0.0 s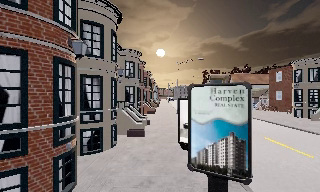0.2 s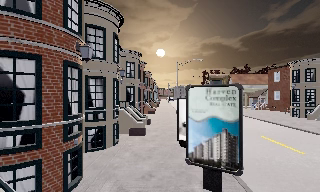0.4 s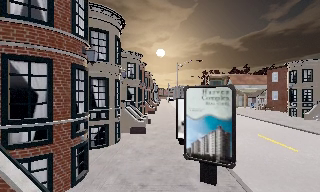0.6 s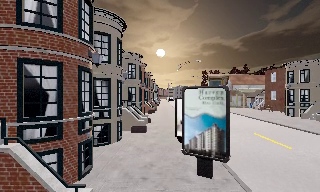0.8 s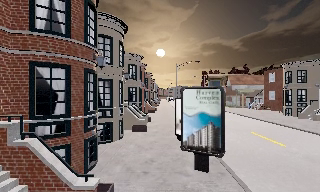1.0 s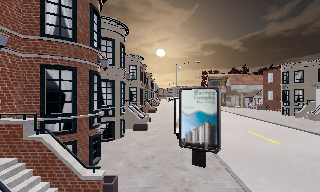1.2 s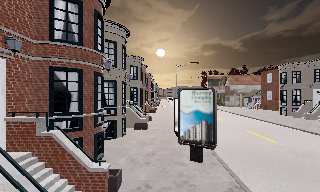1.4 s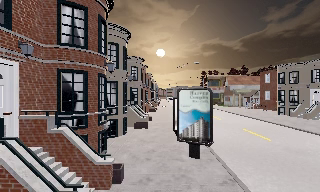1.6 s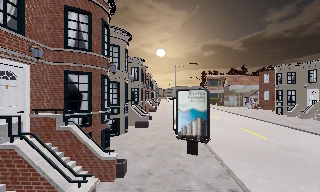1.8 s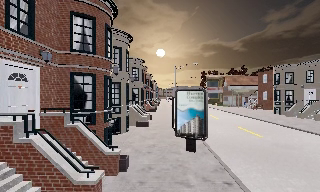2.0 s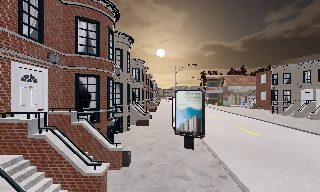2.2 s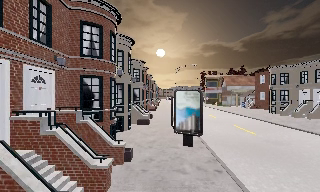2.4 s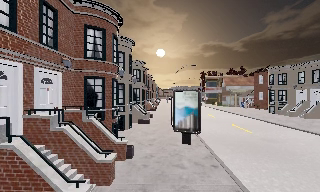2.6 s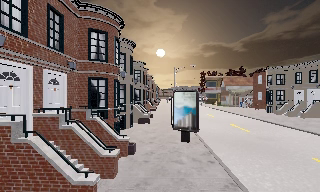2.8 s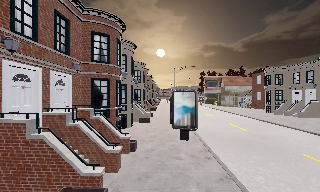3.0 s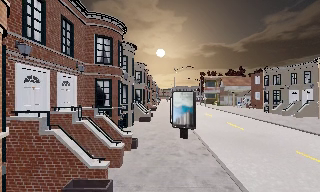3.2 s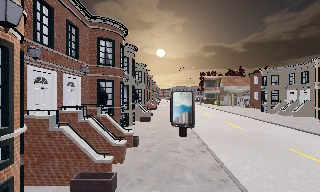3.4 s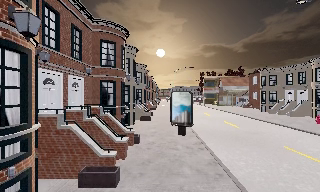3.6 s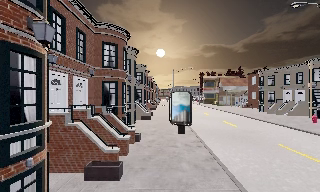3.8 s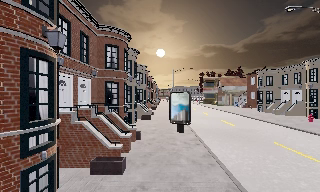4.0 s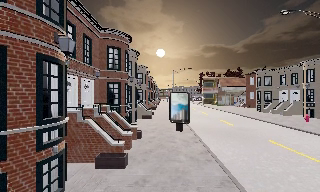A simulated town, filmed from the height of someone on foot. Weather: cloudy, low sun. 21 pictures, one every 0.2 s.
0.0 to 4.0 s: The camera travels backward, about 8 m, so what stands in front gets smaller.
The film runs backward here.
